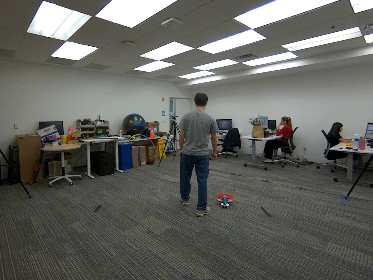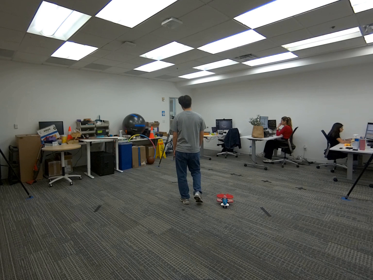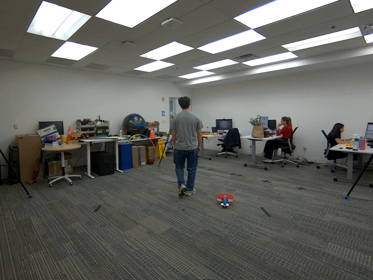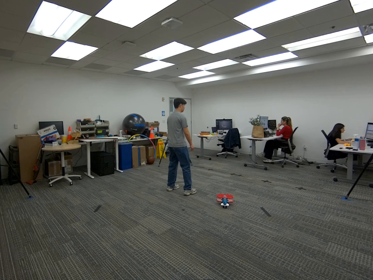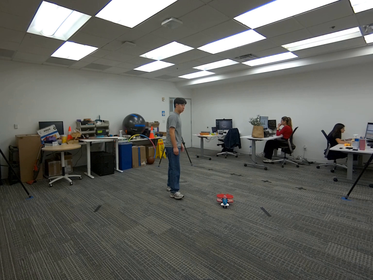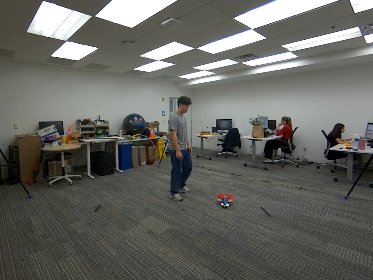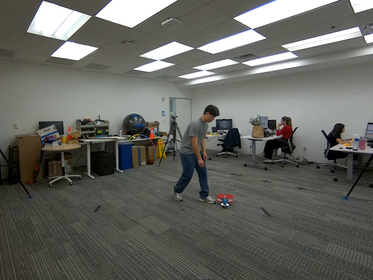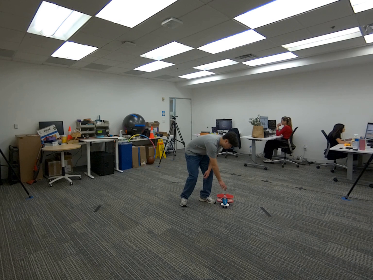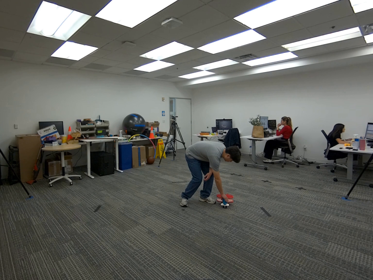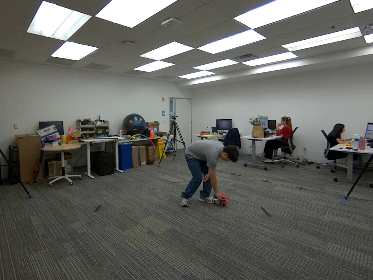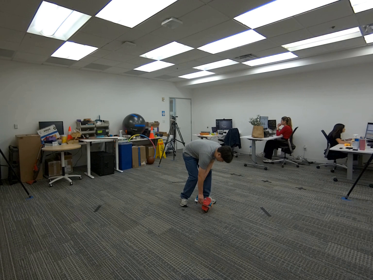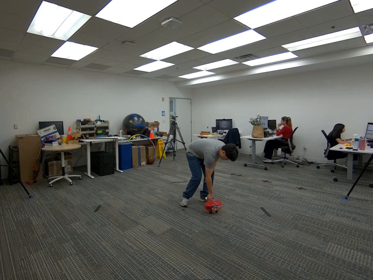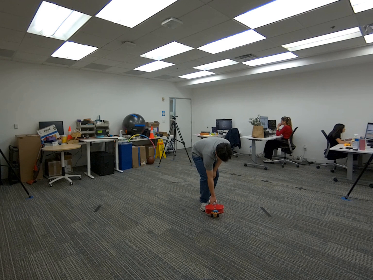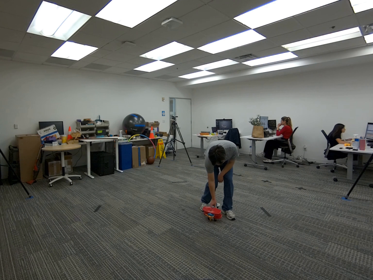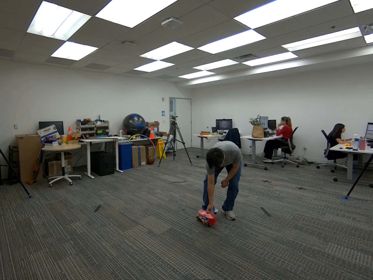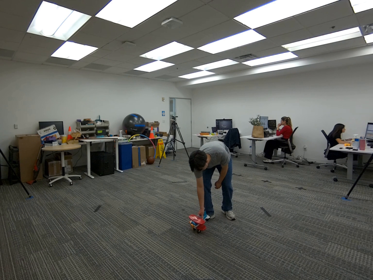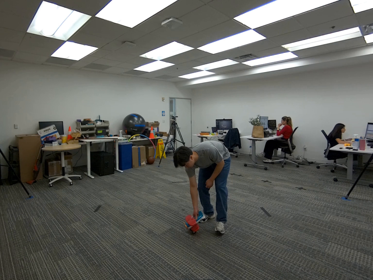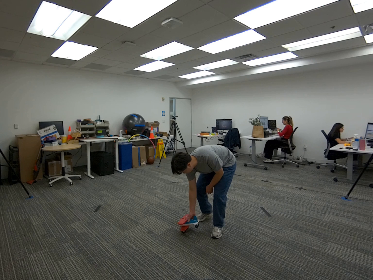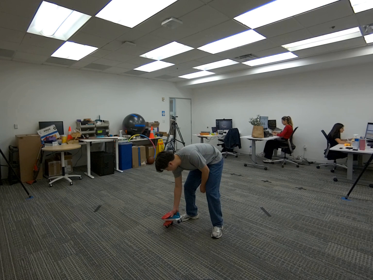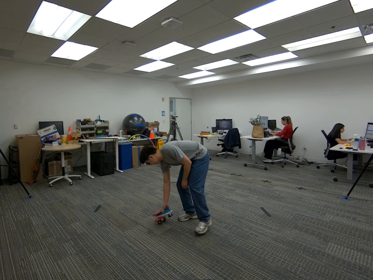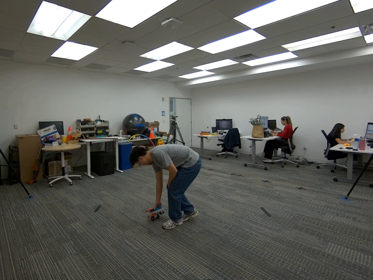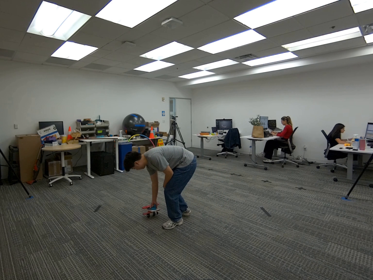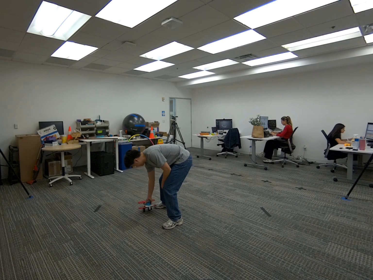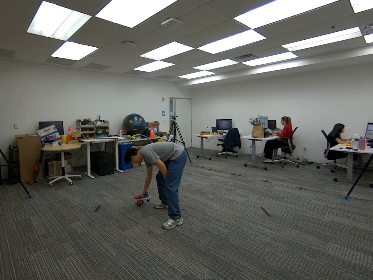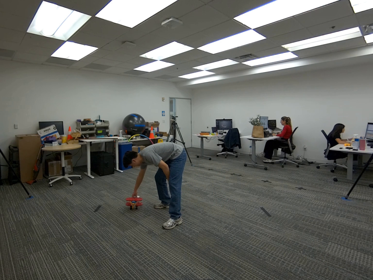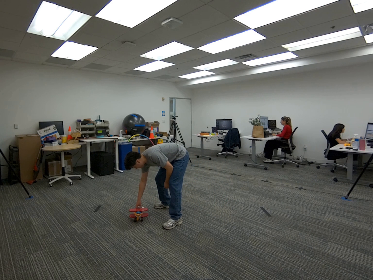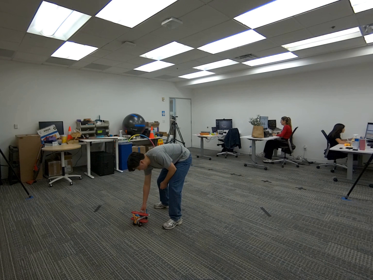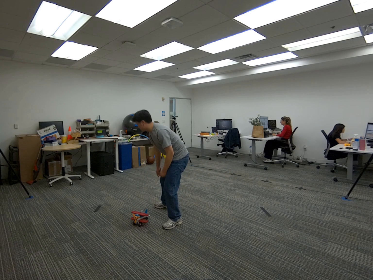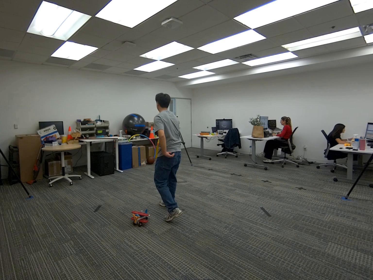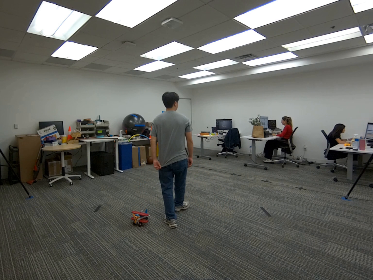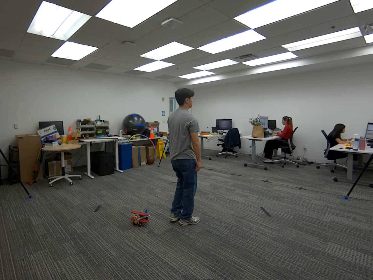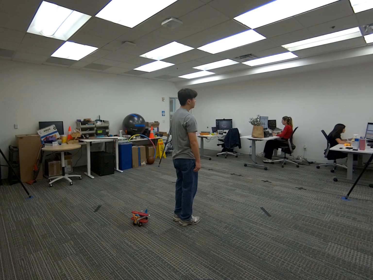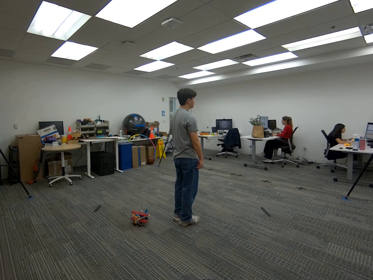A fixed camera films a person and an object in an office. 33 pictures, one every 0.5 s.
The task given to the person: Walk to the toy airplane on the ground. Place your right hand on top of it and push it, rolling it along the ground until finished.
